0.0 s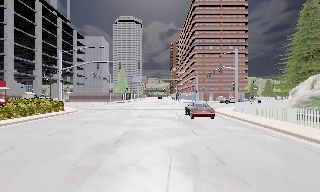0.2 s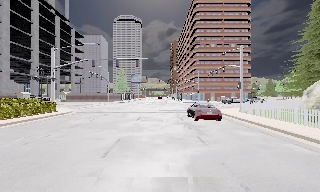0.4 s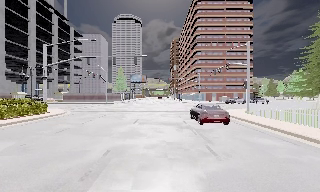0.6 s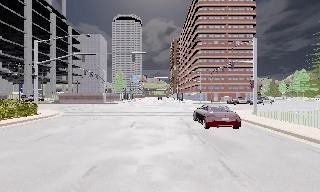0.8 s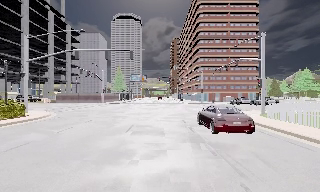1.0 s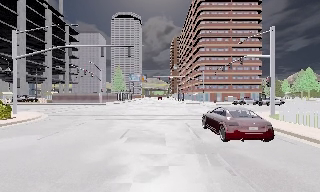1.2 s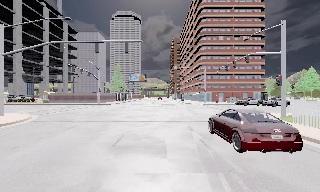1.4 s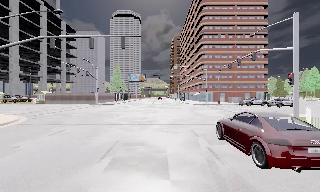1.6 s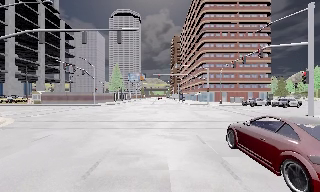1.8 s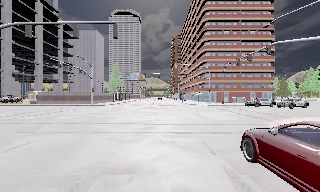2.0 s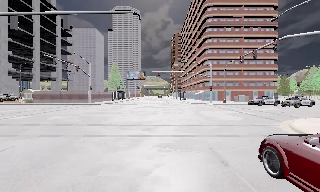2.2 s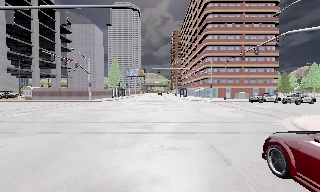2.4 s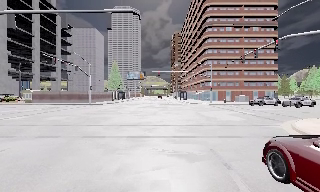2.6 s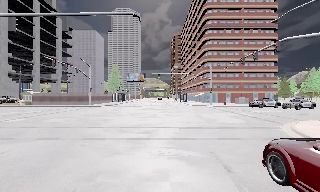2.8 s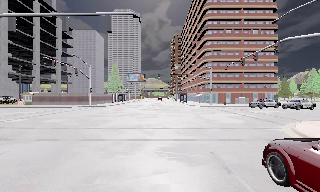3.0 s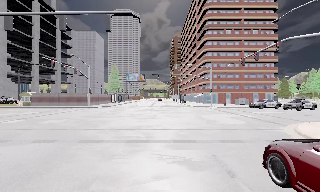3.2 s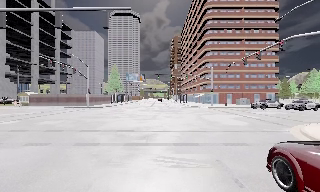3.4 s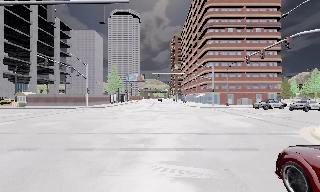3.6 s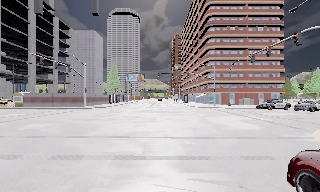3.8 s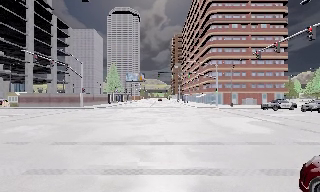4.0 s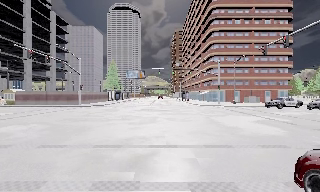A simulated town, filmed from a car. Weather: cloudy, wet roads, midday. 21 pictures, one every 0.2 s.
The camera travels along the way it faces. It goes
forward.
0.0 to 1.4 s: The camera travels forward, about 9 m, so what stands in front looms larger.
1.4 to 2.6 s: The camera travels forward, about 3.5 m, so what stands in front looms larger. It loses speed.
2.6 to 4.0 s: The camera travels forward, about 4 m, so what stands in front looms larger. It gains speed.
The film runs forward here.
